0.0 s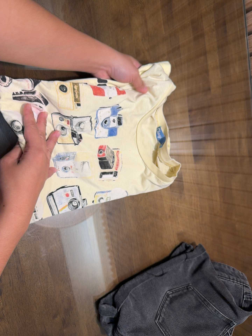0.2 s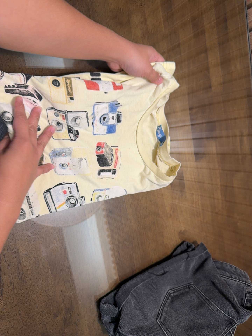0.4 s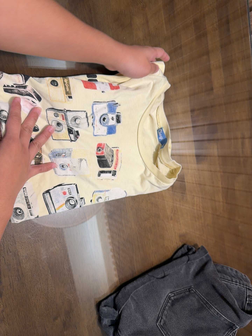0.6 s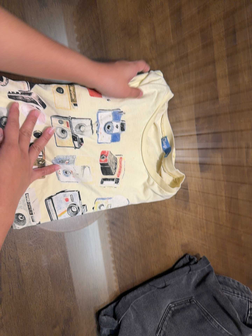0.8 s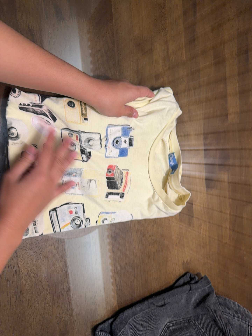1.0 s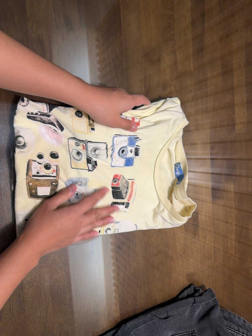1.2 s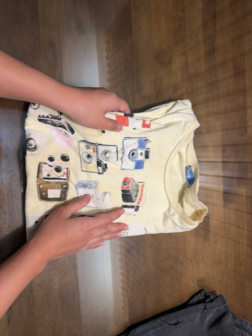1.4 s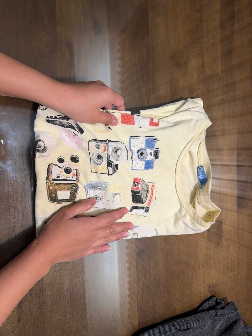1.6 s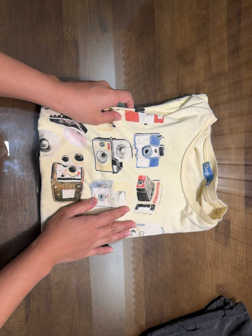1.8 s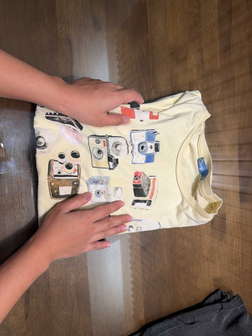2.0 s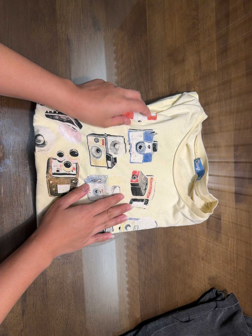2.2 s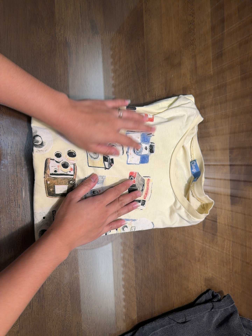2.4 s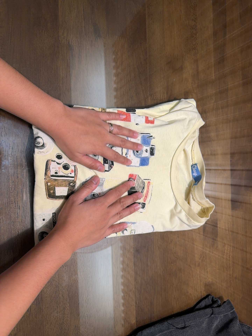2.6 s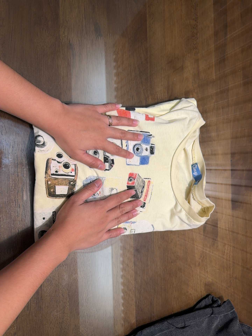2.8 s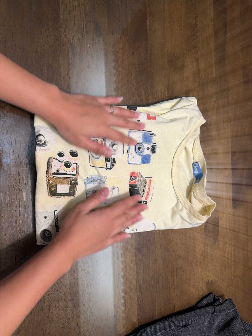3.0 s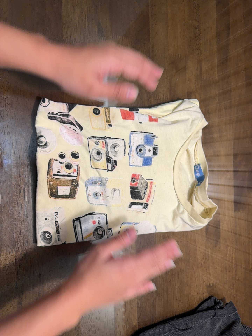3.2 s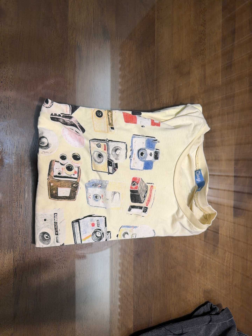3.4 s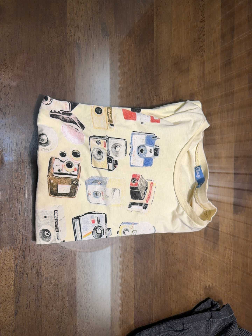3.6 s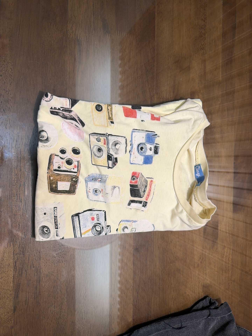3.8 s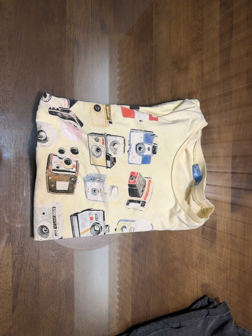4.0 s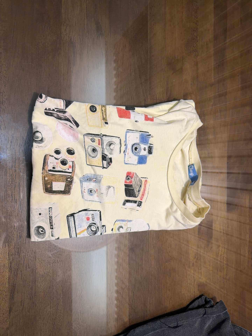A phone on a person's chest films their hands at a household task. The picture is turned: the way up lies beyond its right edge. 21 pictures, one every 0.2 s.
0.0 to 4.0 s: The camera rolls about its line of sight by about 10 degrees, and the scene rotates clockwise.
The film runs forward here.
